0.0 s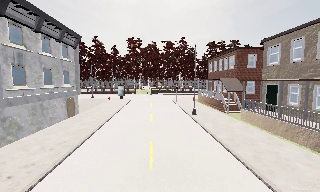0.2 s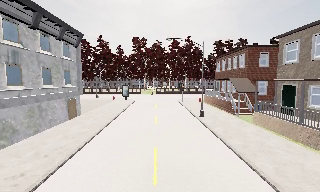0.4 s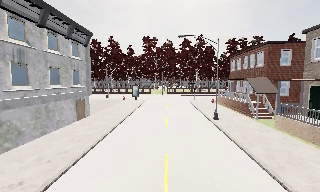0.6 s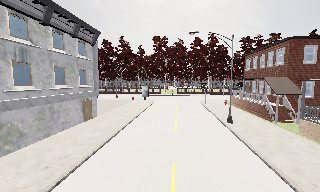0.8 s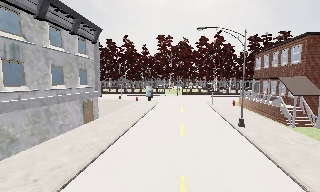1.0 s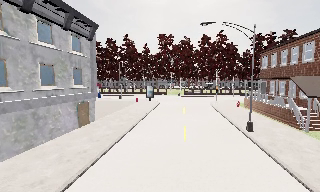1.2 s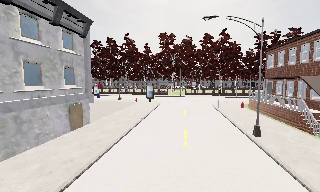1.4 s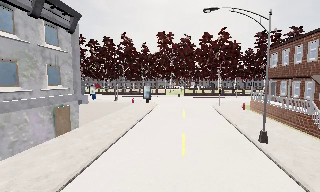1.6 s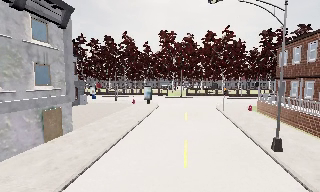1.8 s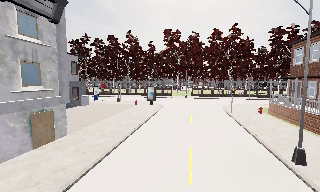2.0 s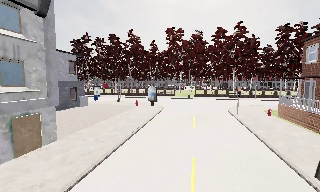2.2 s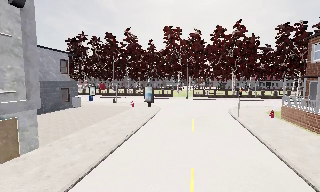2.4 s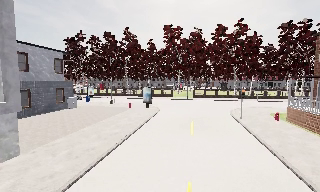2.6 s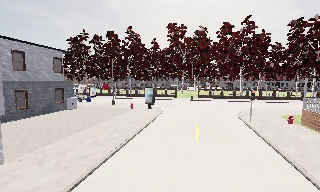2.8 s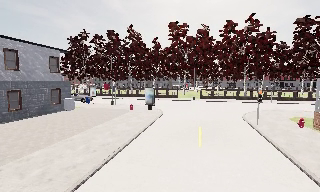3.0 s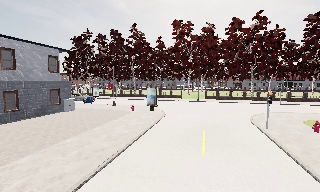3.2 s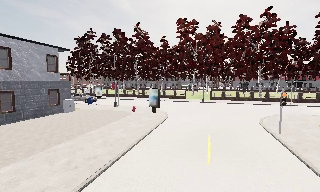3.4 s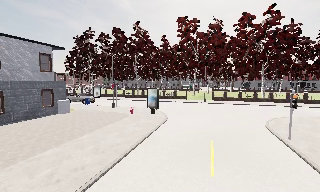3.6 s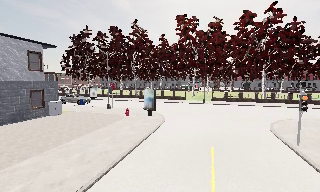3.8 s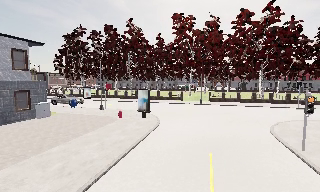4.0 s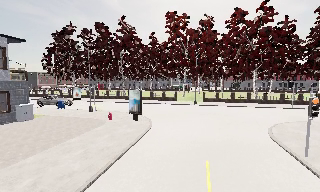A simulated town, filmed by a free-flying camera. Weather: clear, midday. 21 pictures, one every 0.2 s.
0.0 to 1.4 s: The scene slides to the right, as the camera pans about 10 degrees to its left. It travels forward, about 7 m, so what stands in front looms larger.
1.4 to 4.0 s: The camera travels forward, about 13 m, so what stands in front looms larger.
The film runs forward here.
